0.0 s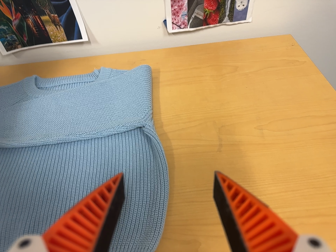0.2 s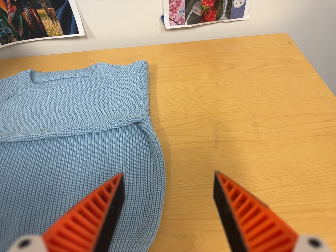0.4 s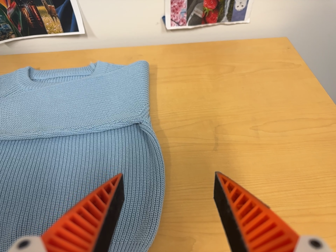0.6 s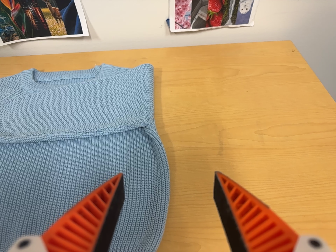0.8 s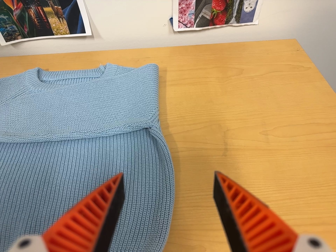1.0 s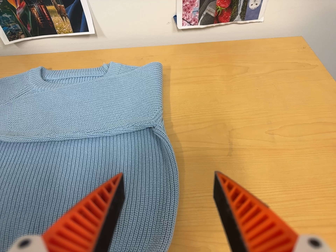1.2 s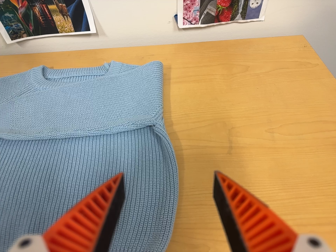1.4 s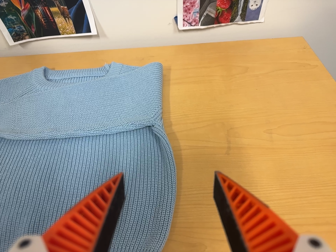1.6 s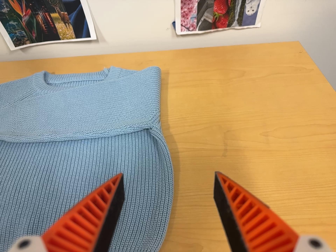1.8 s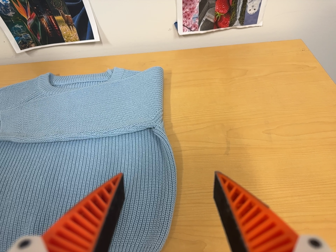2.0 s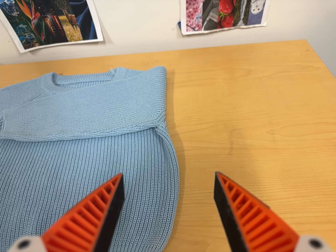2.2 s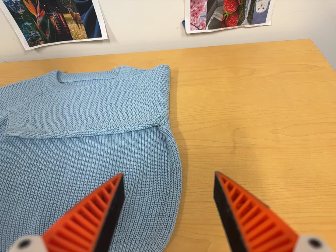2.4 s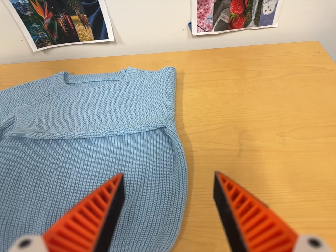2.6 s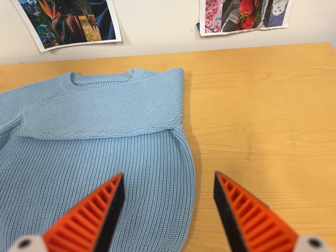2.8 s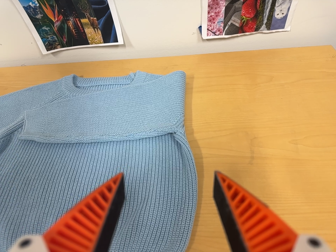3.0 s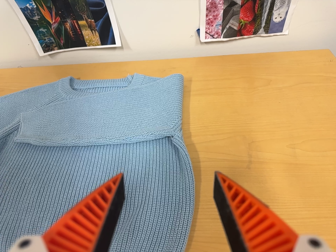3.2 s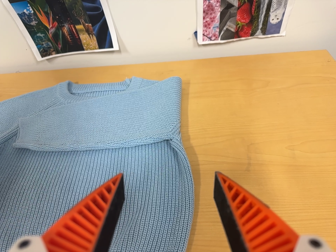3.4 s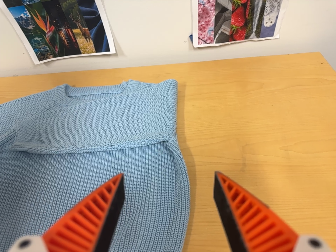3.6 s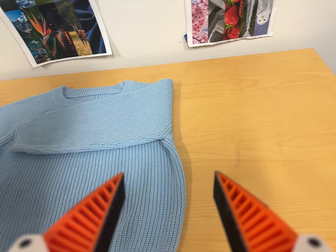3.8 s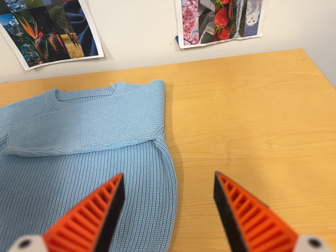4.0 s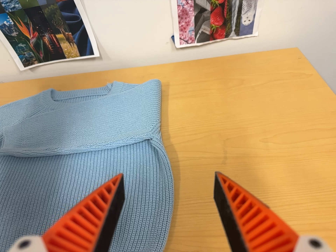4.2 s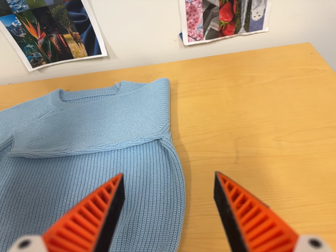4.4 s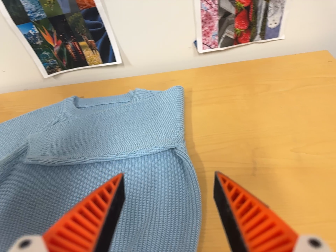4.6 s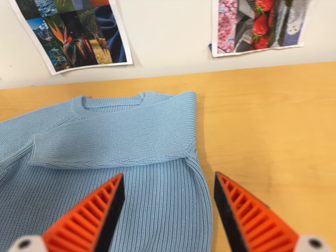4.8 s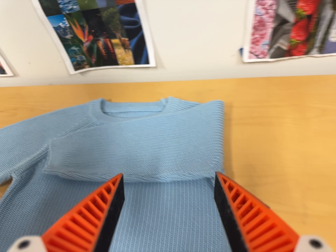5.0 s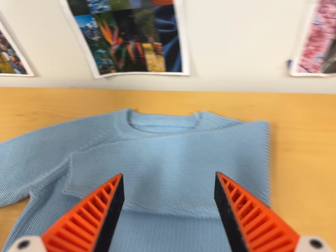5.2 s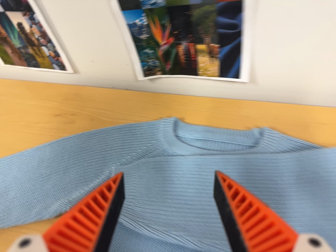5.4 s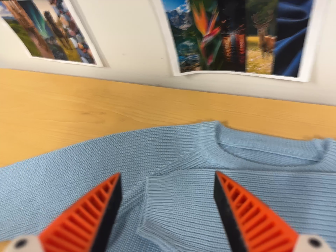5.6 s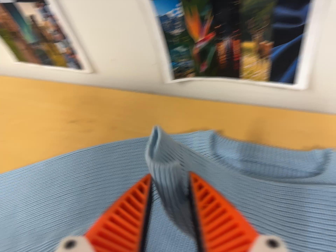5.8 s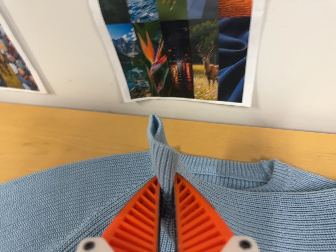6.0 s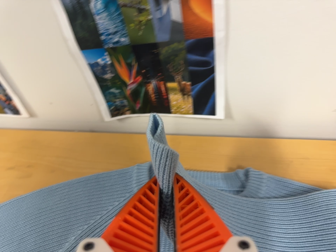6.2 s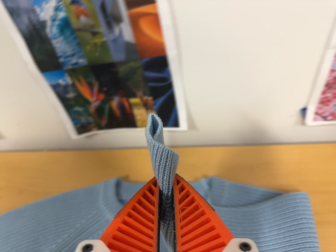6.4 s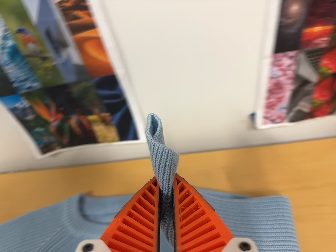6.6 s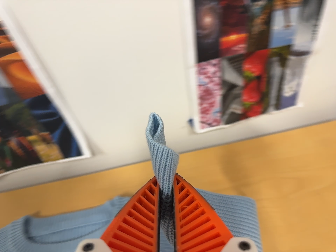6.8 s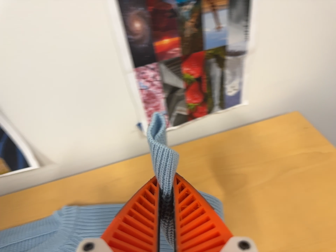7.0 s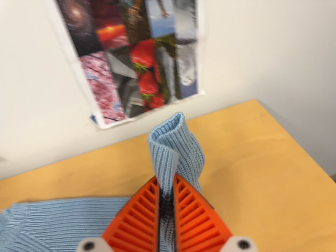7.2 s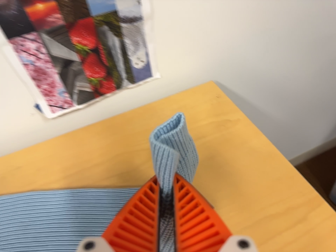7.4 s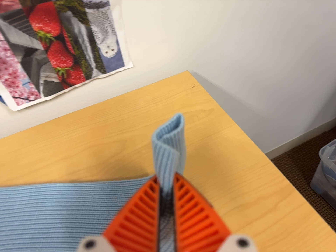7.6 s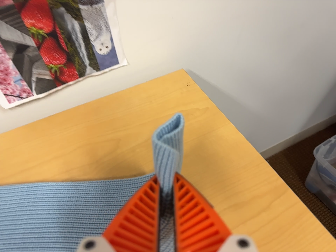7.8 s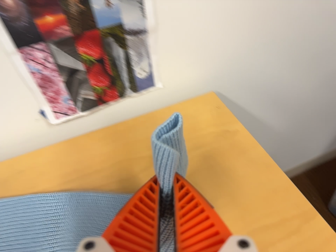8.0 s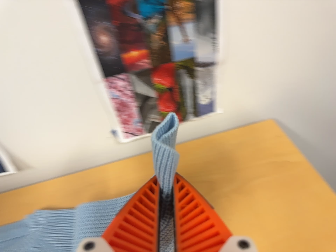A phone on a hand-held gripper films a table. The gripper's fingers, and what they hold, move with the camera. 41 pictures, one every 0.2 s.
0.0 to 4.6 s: The camera shifts only a little, or ends up much as it began.
4.6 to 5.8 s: The camera travels forward, toward the top of its view and to its left, about 30 cm, so what stands in front looms larger. It rolls about its line of sight by about 10 degrees, and the scene rotates clockwise.
5.8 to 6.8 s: The scene slides to the left, as the camera pans about 15 degrees to its right. It travels to its right, about 24 cm, so close, fixed things drift to the left. Its aim tips toward the top of its view by about 10 degrees, and the scene shifts downward. It rolls about its line of sight by about 20 degrees, and the scene rotates counterclockwise.
6.8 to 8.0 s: The camera travels to its right, about 6 cm, so close, fixed things drift to the left.
The film runs backward here.
